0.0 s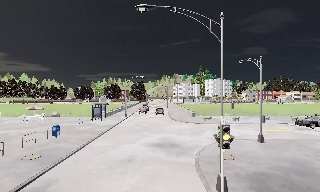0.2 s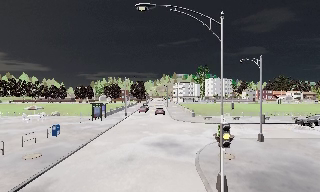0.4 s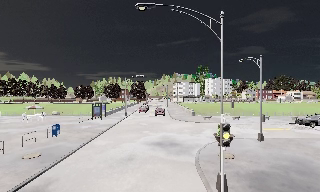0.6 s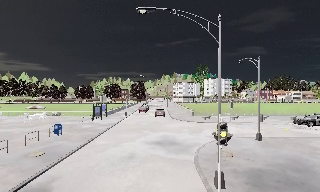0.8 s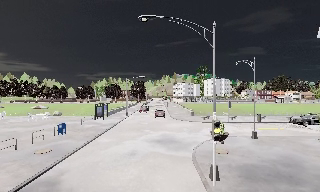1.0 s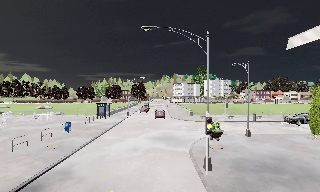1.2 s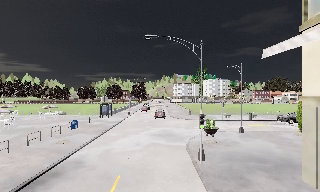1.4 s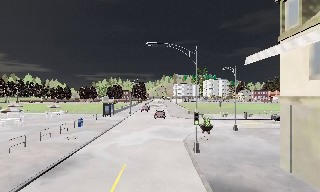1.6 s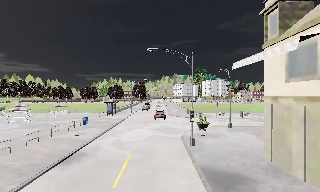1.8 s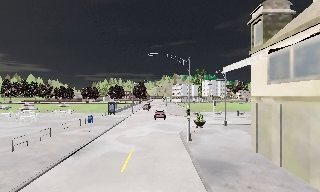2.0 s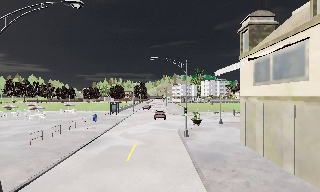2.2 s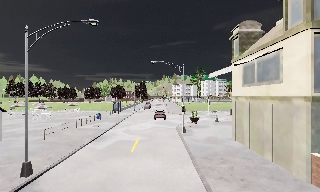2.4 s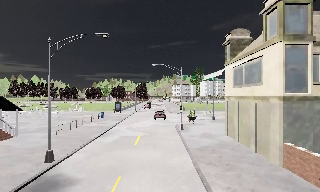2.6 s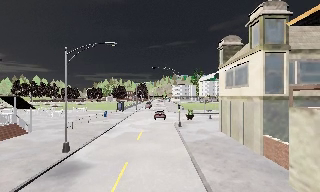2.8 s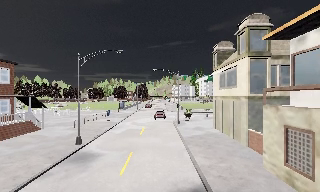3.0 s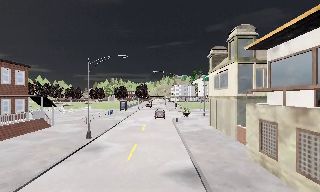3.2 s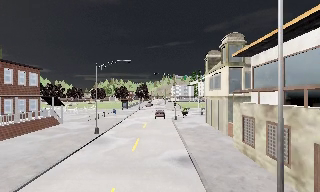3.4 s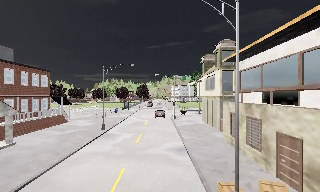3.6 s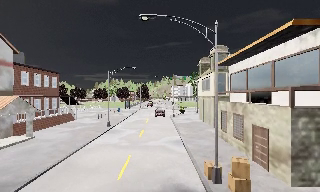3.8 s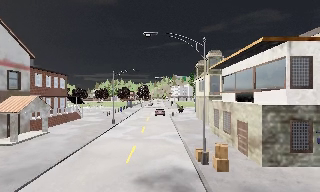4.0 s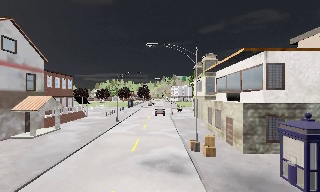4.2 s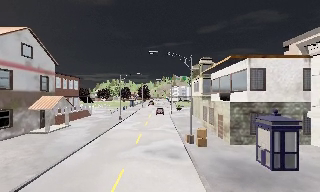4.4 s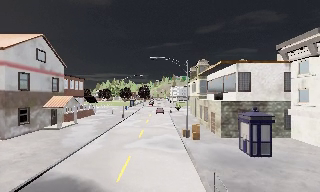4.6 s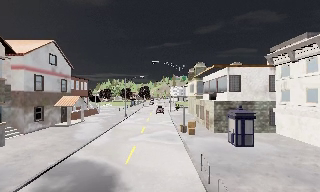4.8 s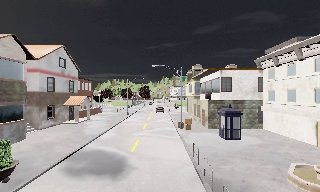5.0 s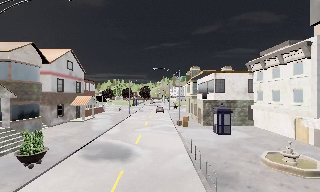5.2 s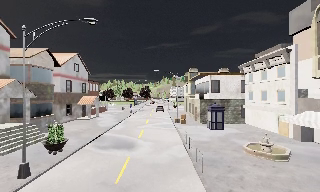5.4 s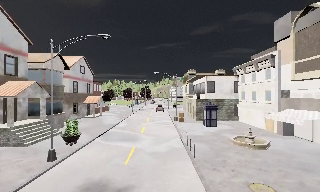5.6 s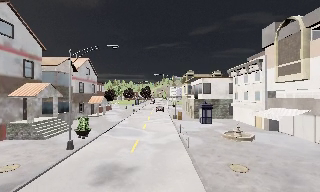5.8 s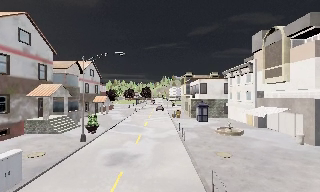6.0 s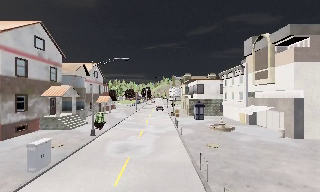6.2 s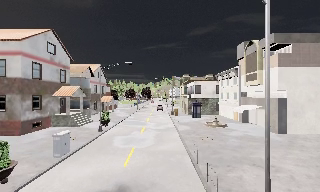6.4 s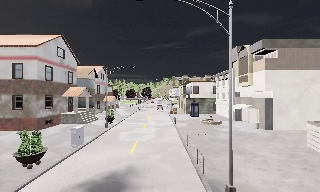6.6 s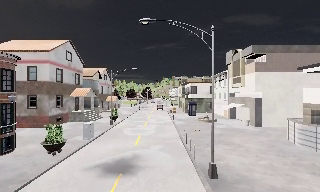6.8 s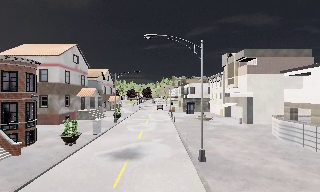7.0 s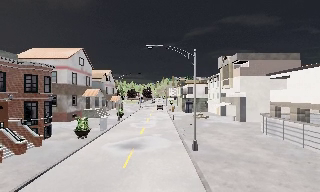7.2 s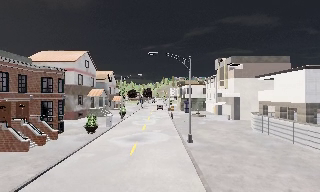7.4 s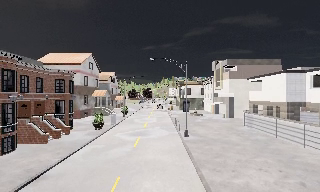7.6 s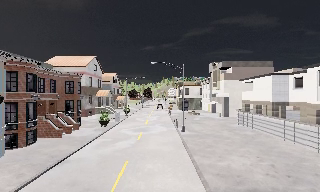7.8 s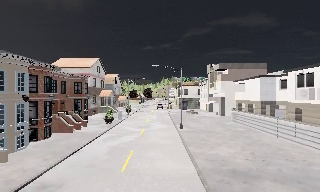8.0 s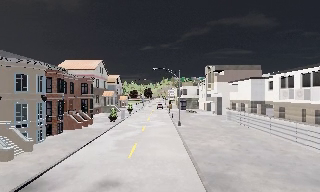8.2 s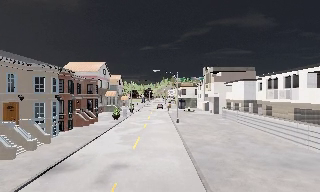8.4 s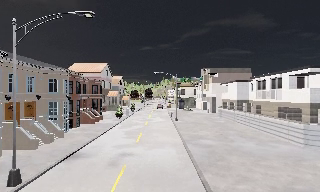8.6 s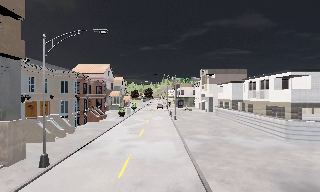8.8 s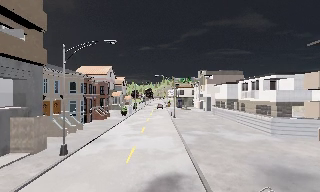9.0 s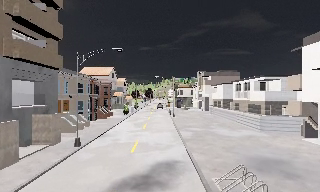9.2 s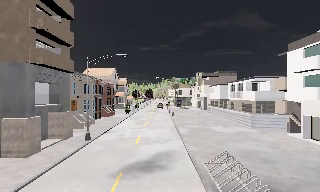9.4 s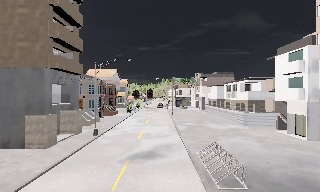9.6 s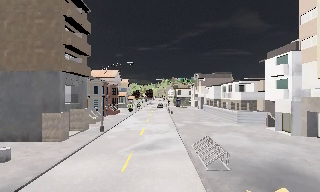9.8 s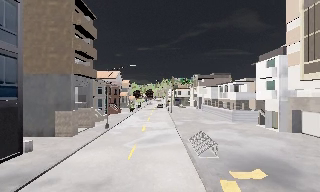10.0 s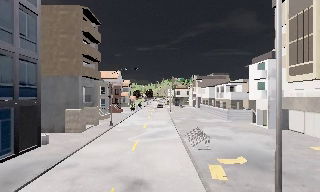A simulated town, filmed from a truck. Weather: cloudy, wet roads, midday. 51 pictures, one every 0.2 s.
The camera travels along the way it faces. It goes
backward.
0.0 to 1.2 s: The camera travels backward, about 3.5 m, so what stands in front gets smaller. It gains speed.
1.2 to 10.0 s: The camera travels backward, about 80 m, so what stands in front gets smaller.
The film runs backward here.
